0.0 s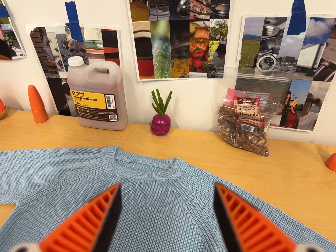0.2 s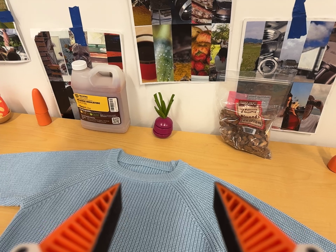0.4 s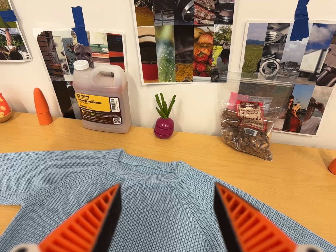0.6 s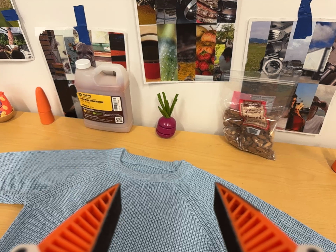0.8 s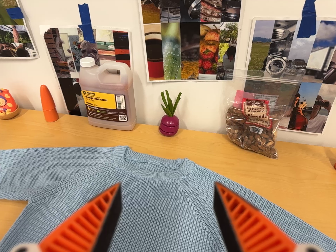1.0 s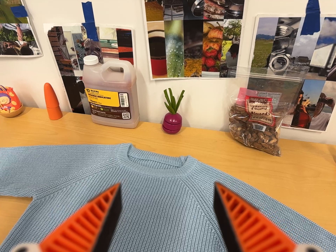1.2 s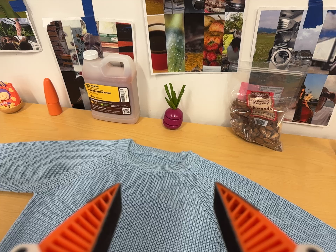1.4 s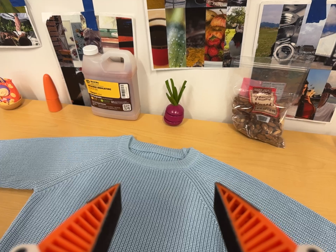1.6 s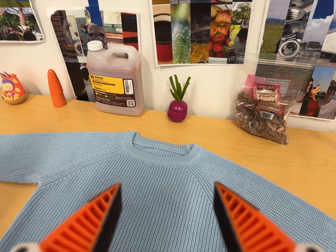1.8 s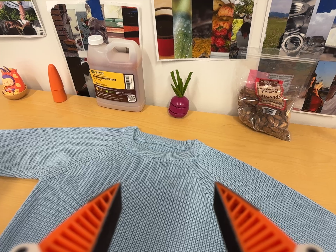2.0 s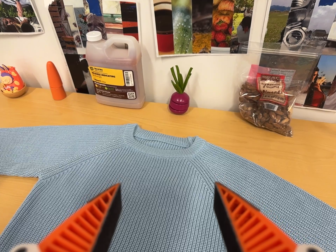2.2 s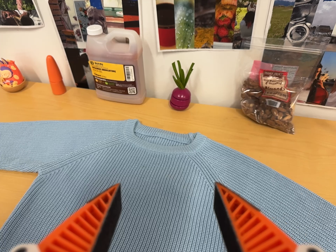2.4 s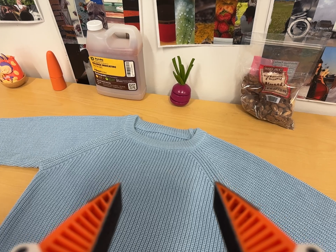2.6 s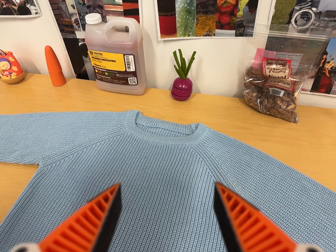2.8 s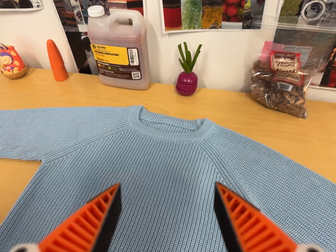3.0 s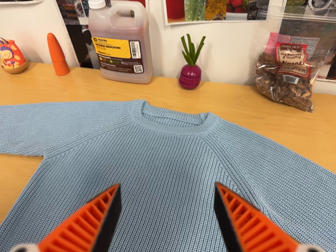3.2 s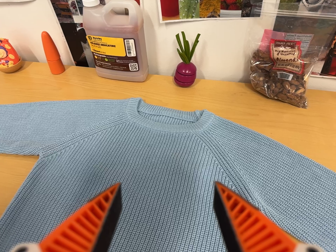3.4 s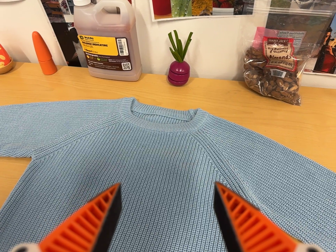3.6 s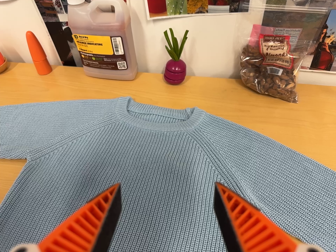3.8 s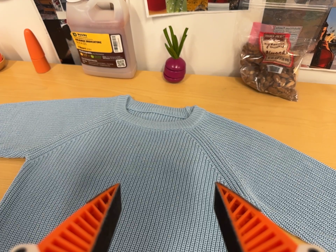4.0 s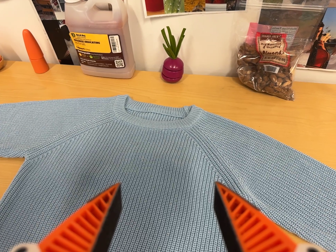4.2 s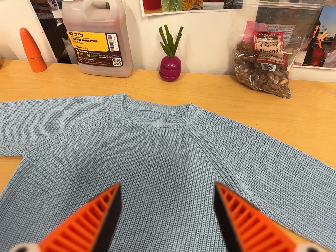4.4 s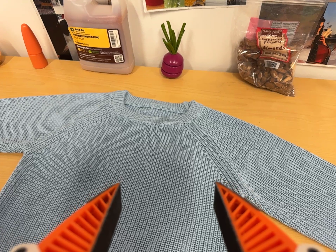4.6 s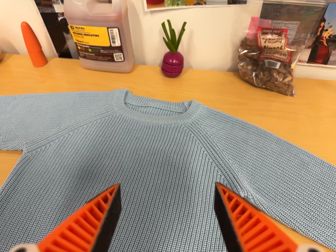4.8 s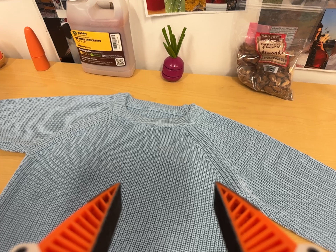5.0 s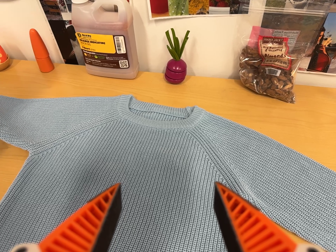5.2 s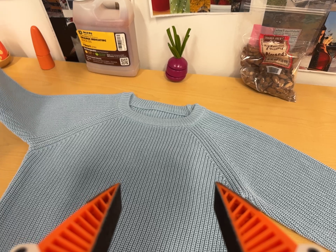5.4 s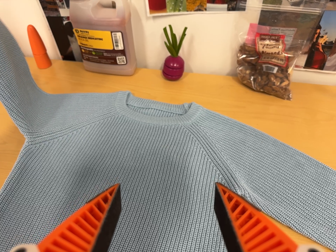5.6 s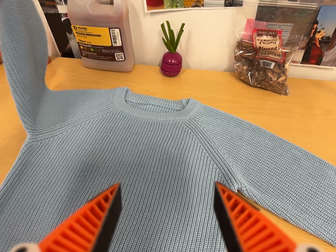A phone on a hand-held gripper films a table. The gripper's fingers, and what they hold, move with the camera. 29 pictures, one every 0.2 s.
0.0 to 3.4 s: The camera travels forward, about 5 cm, so what stands in front looms larger. Its aim tips toward the bottom of its view by about 10 degrees, and the scene shifts upward.
3.4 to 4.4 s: The camera keeps its place and its aim.
4.4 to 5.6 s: The camera shifts only a little, or ends up much as it began.
The film runs forward here.
